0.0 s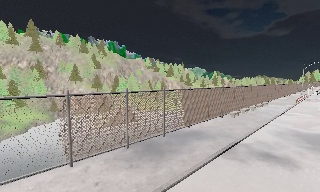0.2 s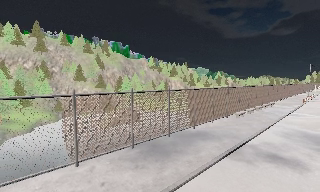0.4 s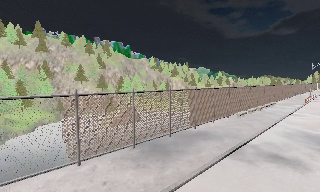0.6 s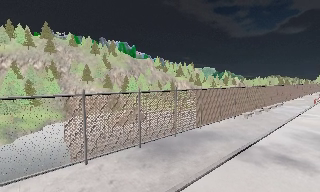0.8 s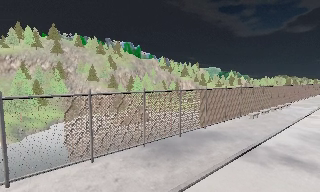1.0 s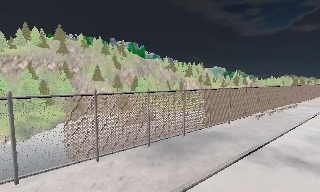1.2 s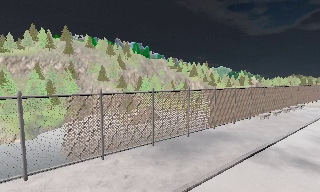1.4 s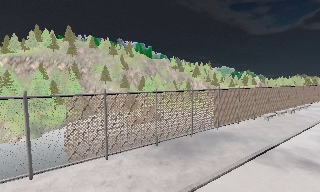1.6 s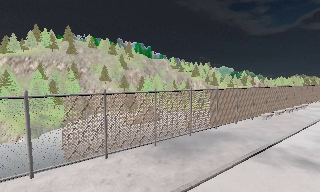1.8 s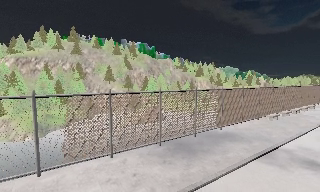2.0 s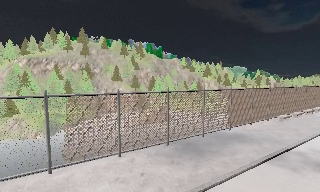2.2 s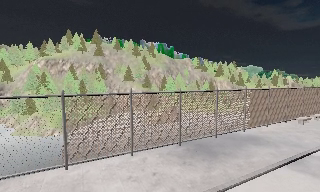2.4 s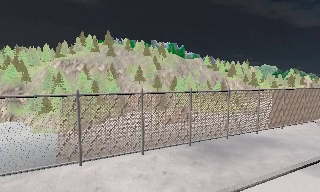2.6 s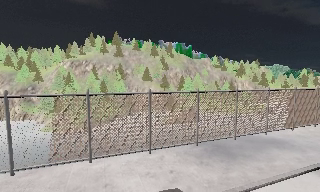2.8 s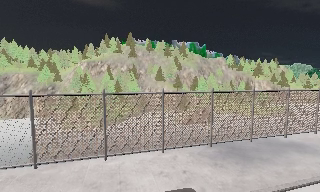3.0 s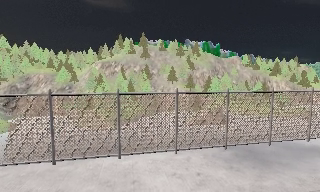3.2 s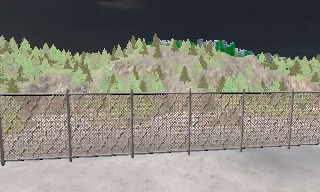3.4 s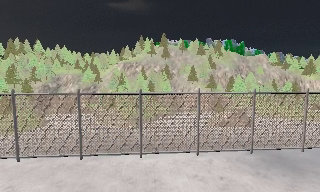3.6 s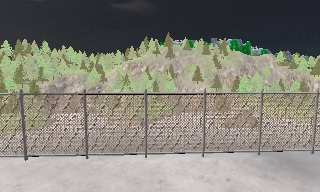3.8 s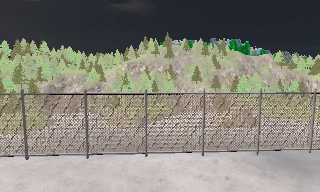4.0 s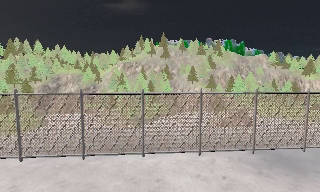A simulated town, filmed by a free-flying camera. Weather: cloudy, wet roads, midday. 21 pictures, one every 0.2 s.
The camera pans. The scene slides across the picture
to the right.
The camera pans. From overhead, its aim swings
counterclockwise.
0.0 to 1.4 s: The camera shifts only a little, or ends up much as it began.
1.4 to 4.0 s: The camera pans to its left, which is counterclockwise from overhead, by about 30 degrees.
The film runs backward here.
